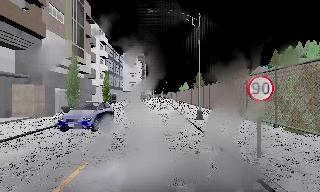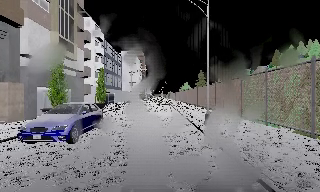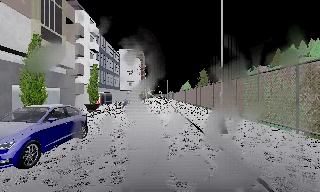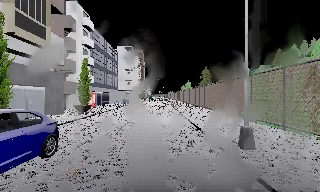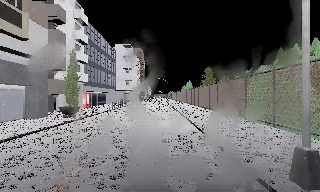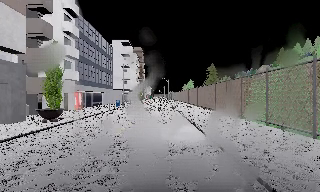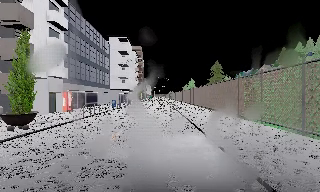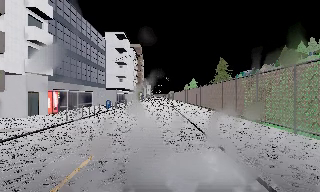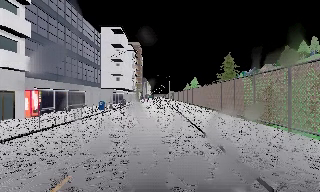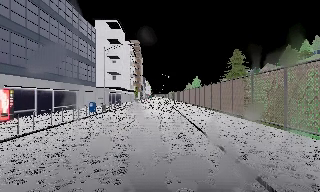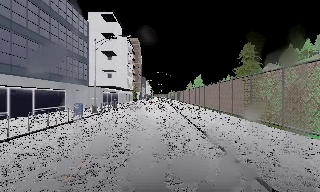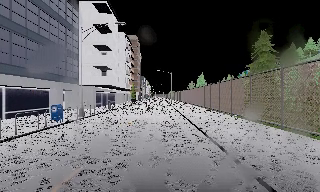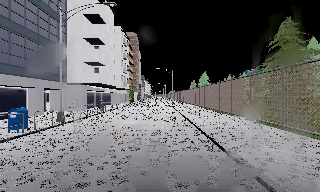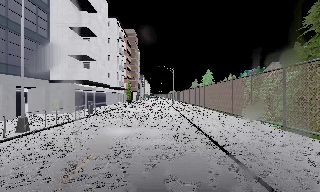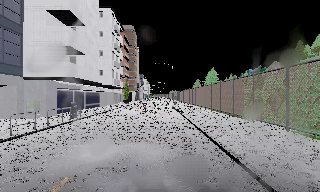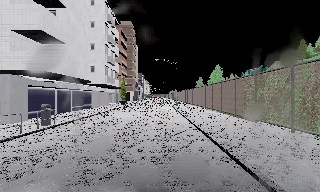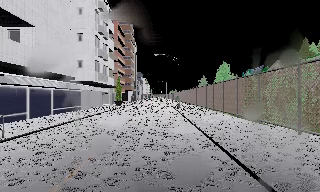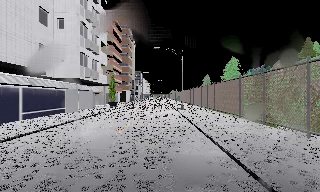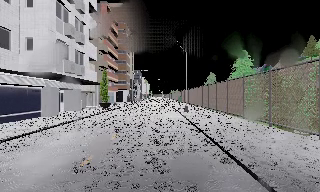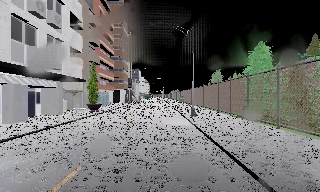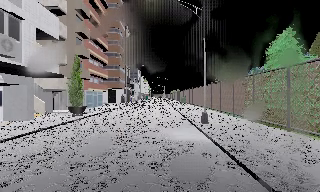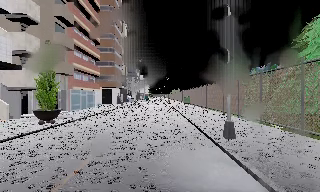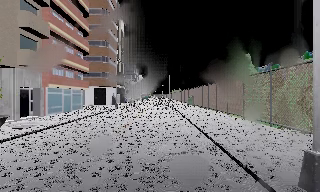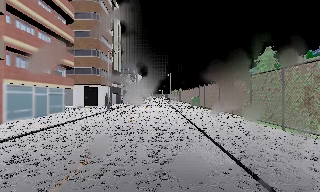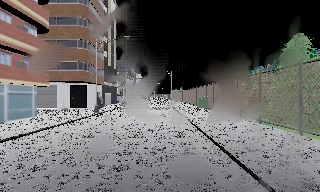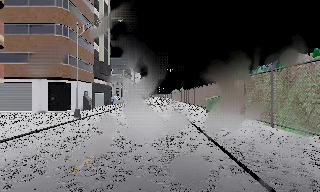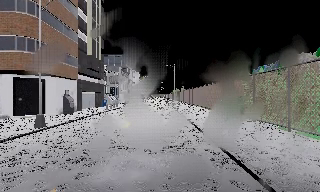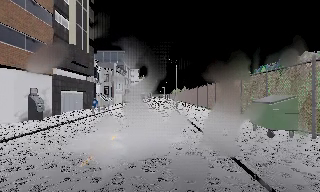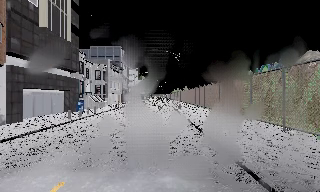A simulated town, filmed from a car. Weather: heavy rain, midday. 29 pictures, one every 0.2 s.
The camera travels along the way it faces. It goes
forward.
0.0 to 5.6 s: The camera travels forward, about 85 m, so what stands in front looms larger. It gains speed.
The film runs forward here.
